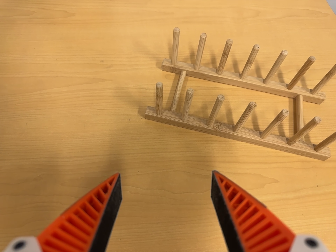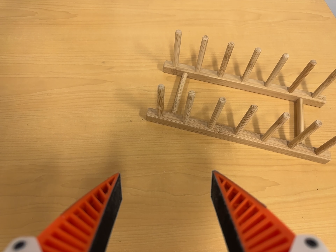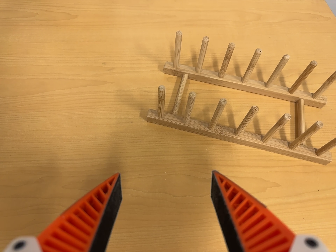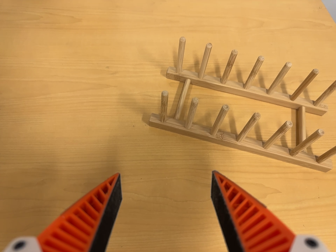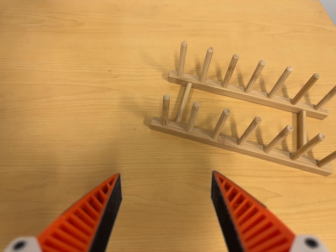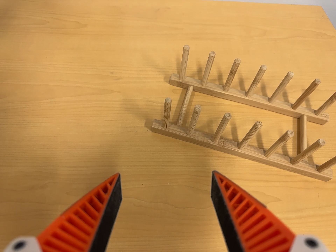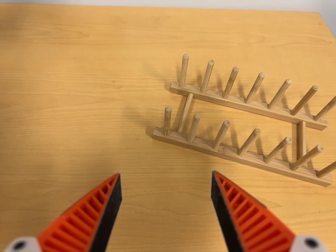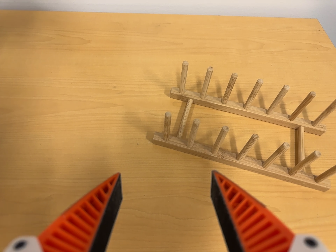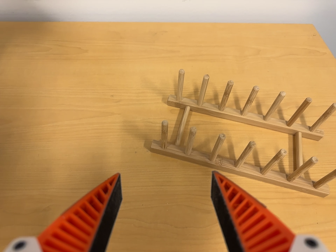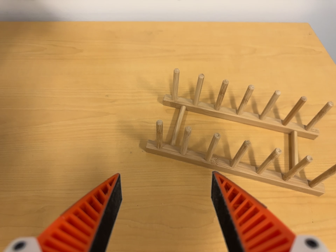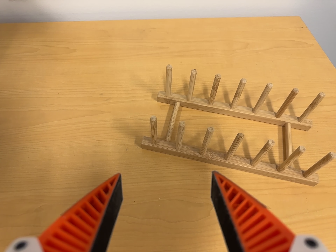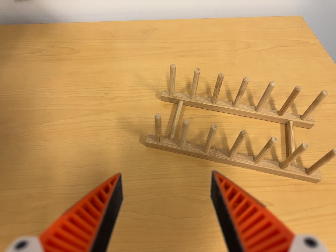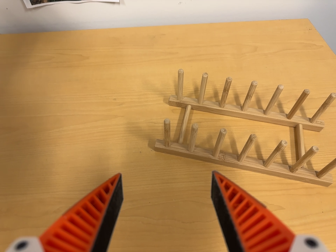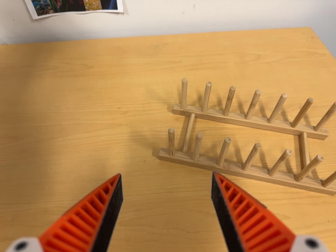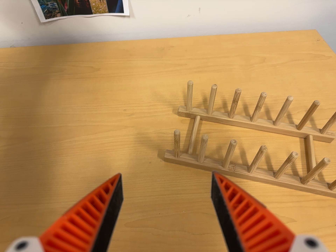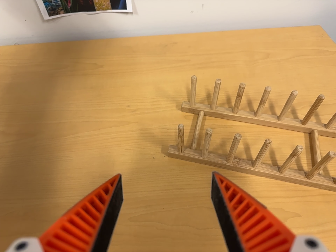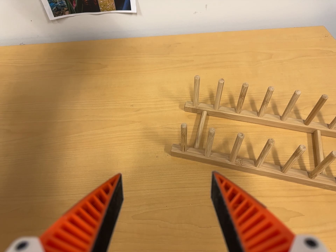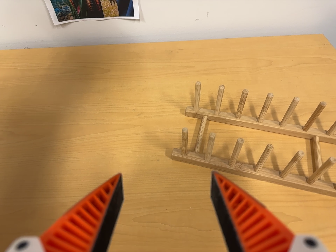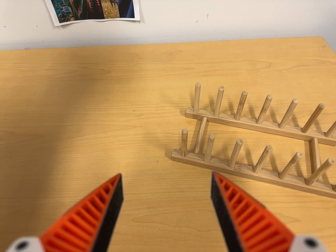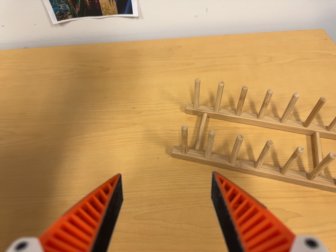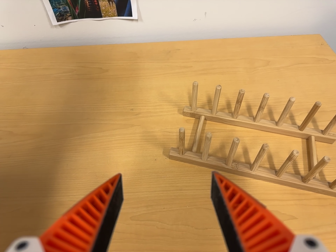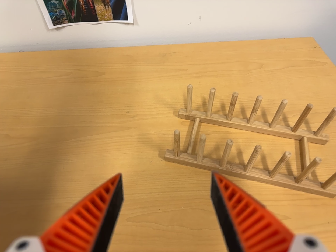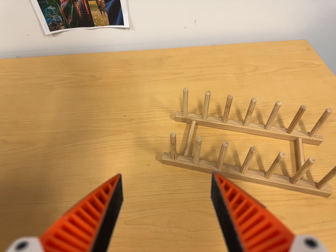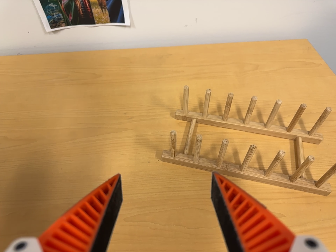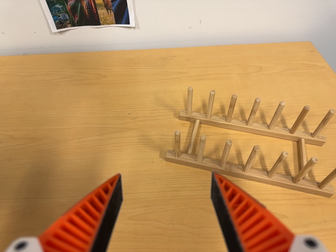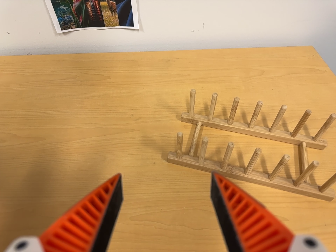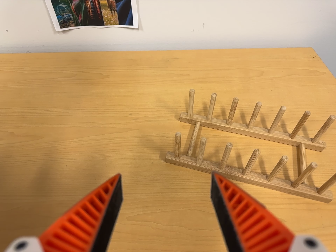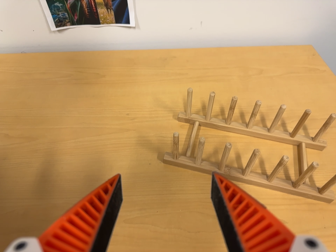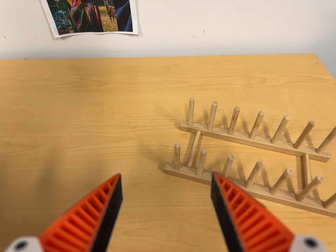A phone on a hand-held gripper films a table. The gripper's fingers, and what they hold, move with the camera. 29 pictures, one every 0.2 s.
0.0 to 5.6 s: The camera travels backward, about 5 cm, so what stands in front gets smaller. Its aim tips toward the top of its view by about 10 degrees, and the scene shifts downward.
The film runs backward here.
